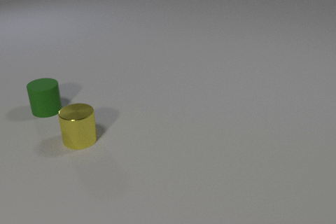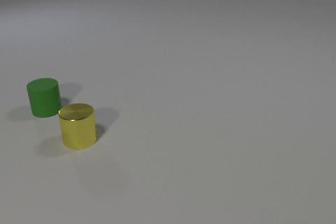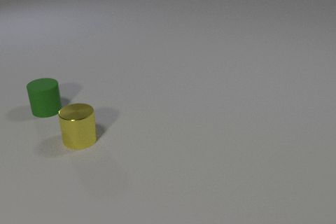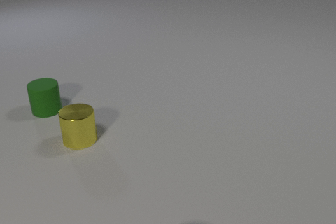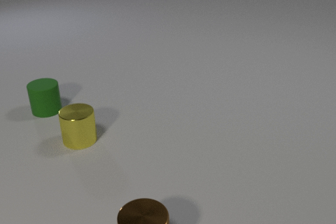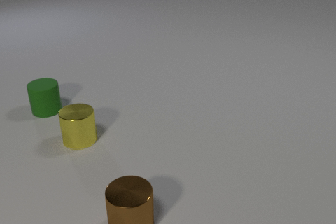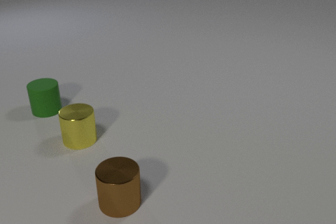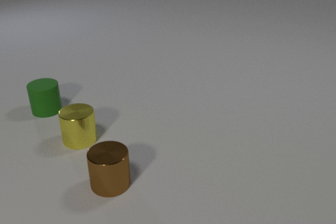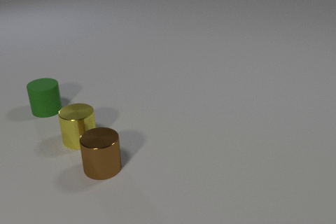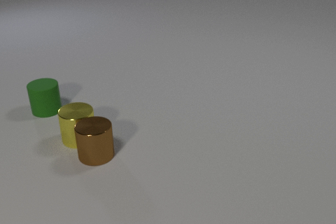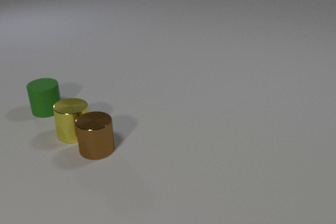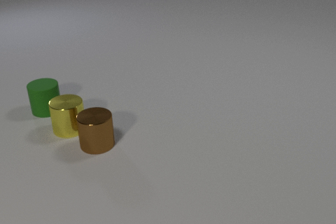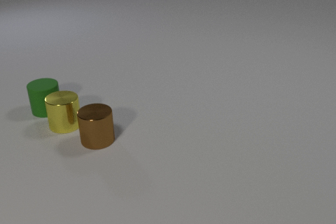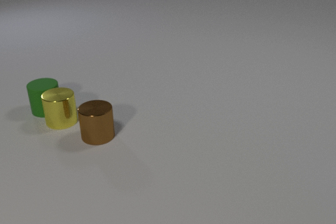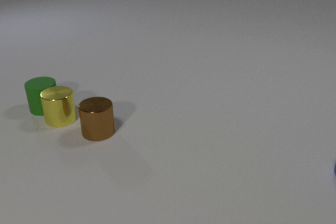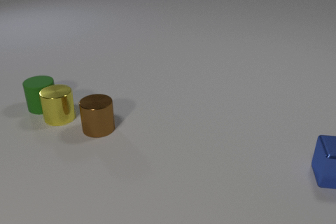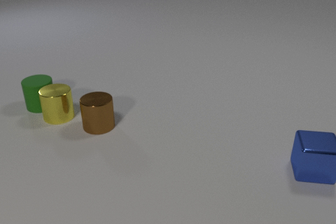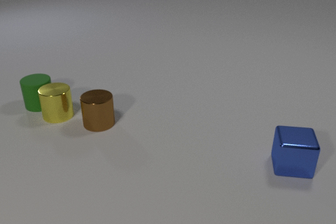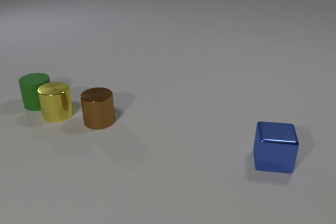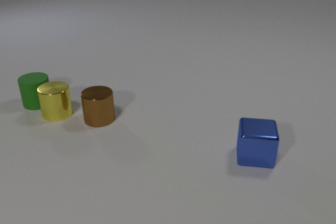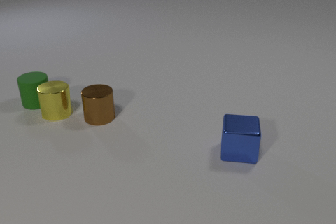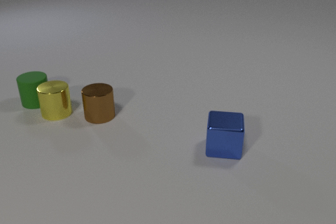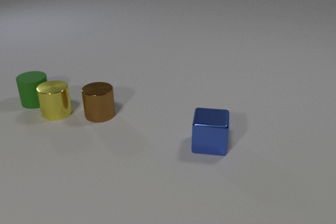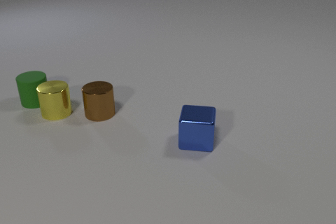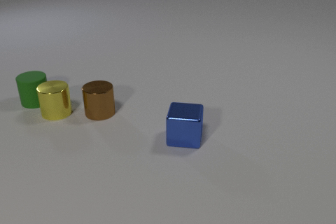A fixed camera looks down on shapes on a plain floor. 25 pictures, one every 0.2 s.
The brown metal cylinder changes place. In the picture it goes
away from the camera.
0.0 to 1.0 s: The brown metal cylinder comes in at the bottom edge, slides away from the camera and to the left.
1.0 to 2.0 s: The brown metal cylinder slides away from the camera. The yellow metal cylinder slides away from the camera. The brown metal cylinder and the yellow metal cylinder collide.
2.0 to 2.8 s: The brown metal cylinder slides away from the camera. The yellow metal cylinder slides away from the camera. The yellow metal cylinder and the green rubber cylinder collide.
2.8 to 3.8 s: The brown metal cylinder slides away from the camera. The yellow metal cylinder slides away from the camera. The blue metal cube slides to the left. The green rubber cylinder slides away from the camera and to the left.
3.8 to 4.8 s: The brown metal cylinder slides away from the camera. The blue metal cube slides to the left.
What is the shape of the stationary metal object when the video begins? cylinder.
What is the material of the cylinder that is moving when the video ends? metal.
What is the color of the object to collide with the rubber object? yellow.
